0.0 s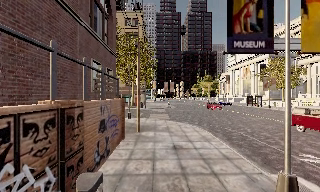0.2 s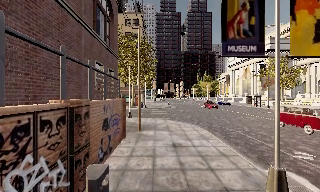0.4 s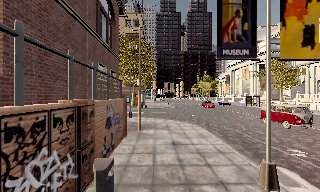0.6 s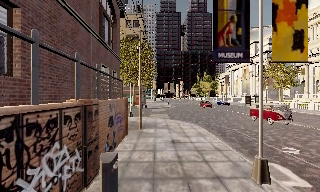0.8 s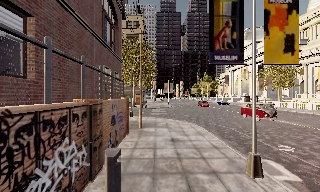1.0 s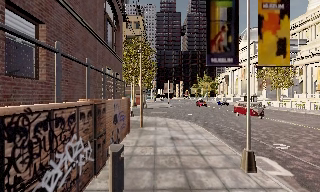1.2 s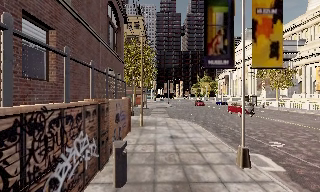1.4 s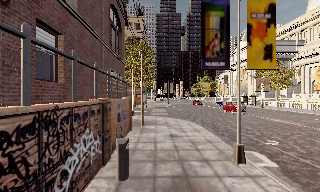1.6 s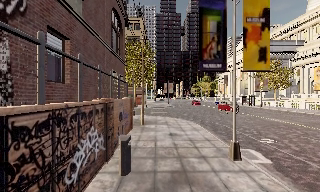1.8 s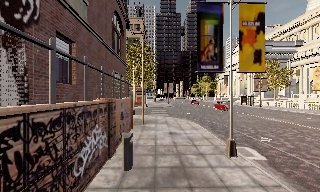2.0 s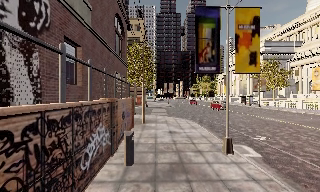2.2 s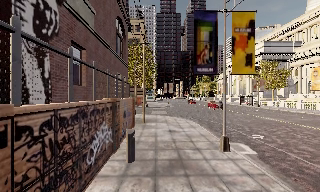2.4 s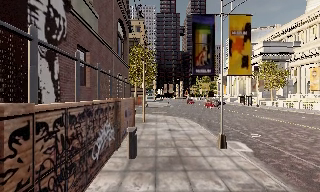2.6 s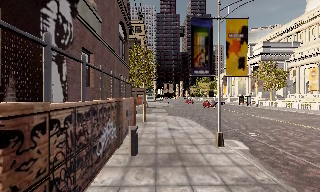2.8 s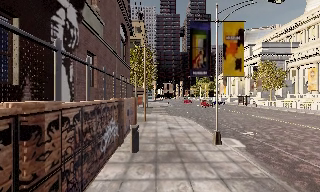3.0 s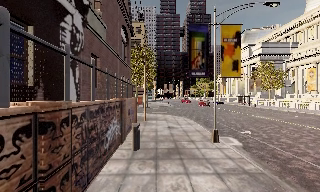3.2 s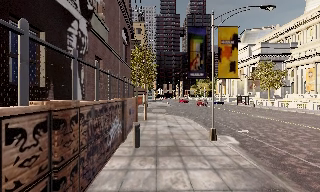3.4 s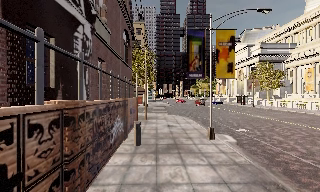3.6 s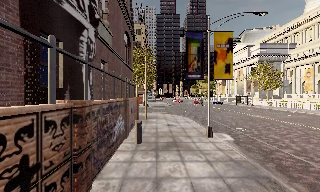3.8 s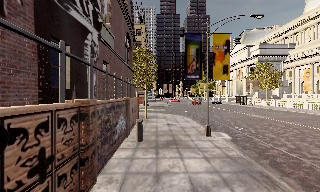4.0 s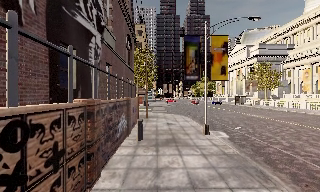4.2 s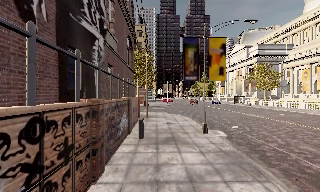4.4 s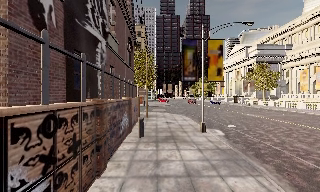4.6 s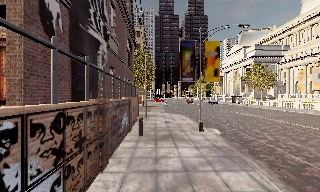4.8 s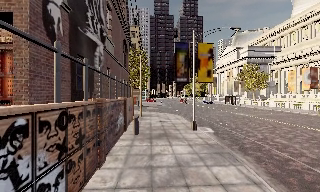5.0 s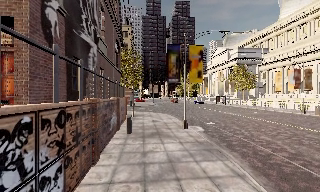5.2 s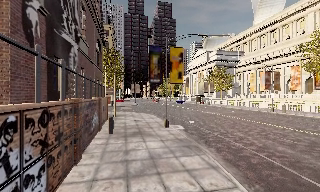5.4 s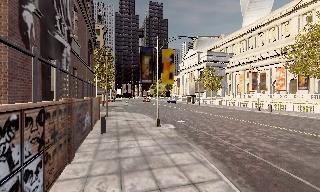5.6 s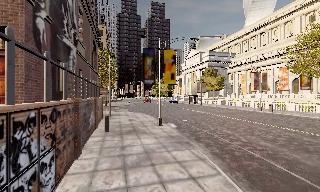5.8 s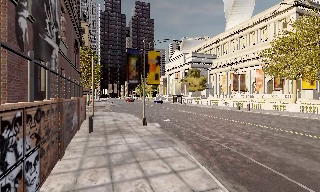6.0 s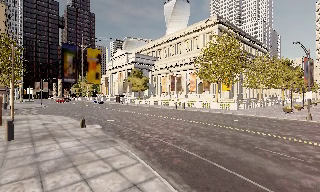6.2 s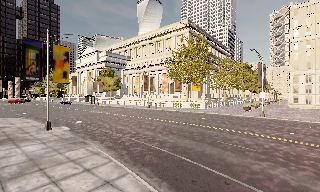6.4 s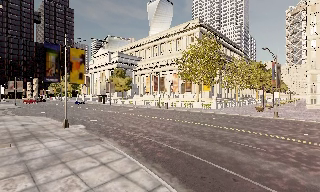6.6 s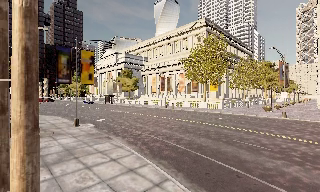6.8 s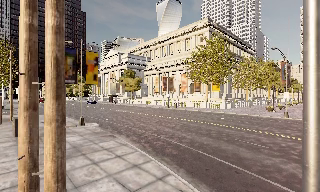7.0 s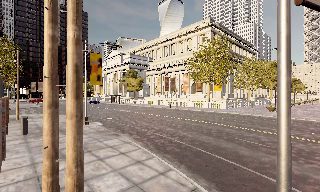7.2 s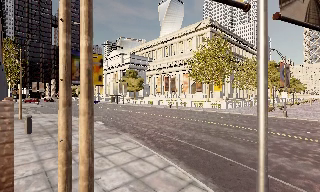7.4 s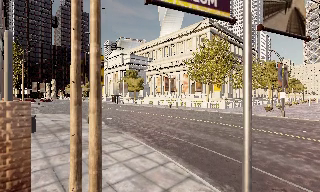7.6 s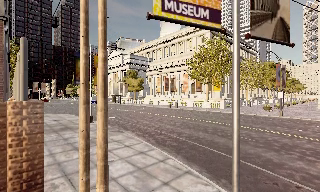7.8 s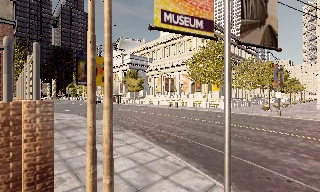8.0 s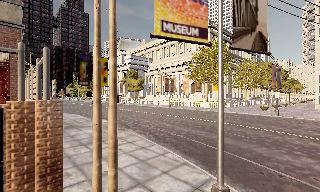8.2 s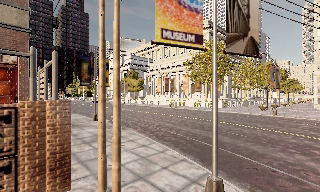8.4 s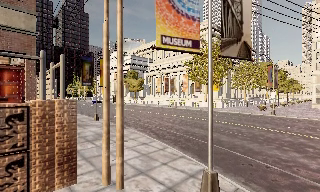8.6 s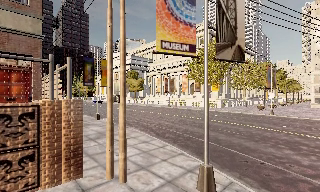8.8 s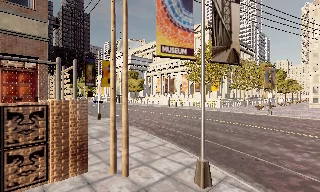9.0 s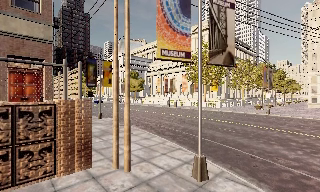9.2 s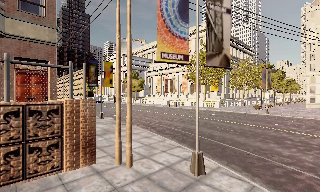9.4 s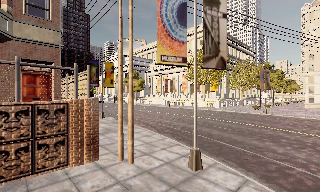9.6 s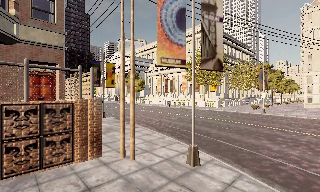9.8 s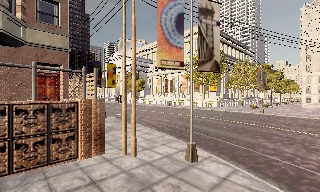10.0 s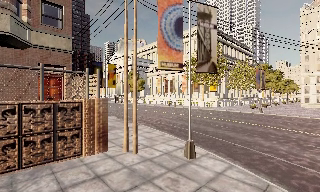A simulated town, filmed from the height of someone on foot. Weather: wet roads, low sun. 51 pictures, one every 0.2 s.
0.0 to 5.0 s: The camera travels backward, about 8 m, so what stands in front gets smaller.
5.0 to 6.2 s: The camera swings to its right by about 45 degrees, and the scene slides to the left. It travels backward, about 2 m.
6.2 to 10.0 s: The camera travels backward, about 6 m, so what stands in front gets smaller.
The film runs backward here.
